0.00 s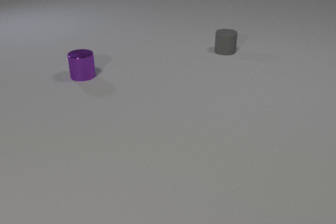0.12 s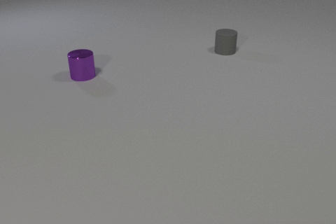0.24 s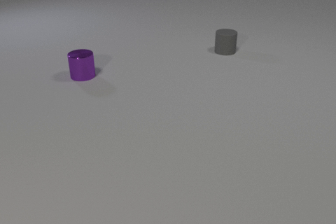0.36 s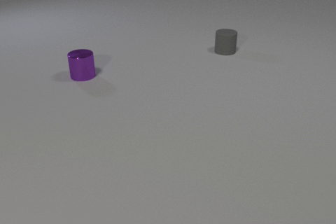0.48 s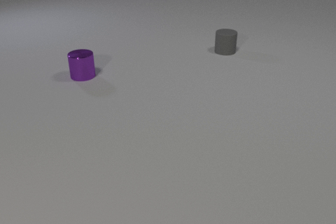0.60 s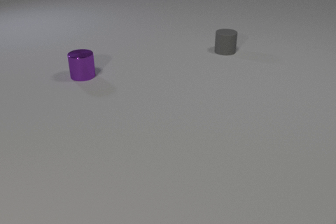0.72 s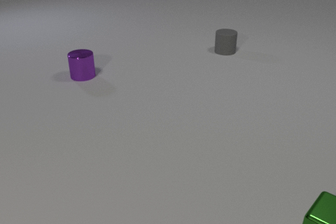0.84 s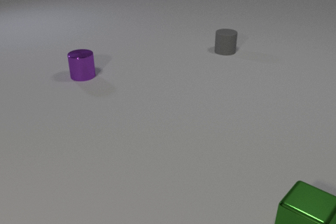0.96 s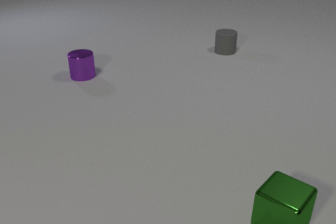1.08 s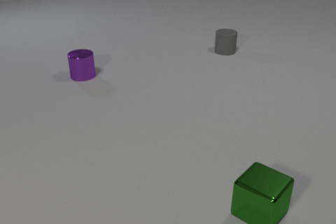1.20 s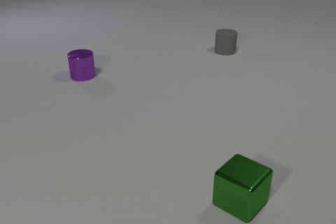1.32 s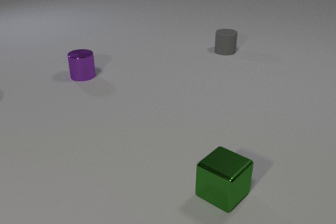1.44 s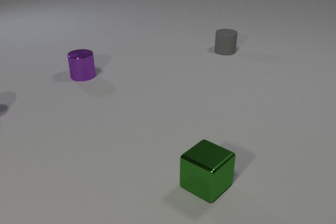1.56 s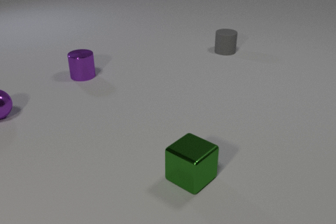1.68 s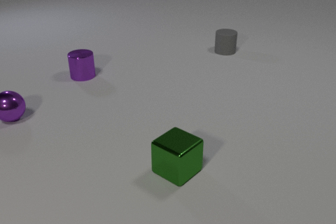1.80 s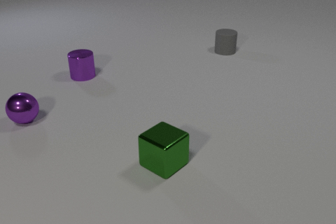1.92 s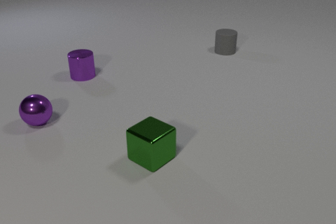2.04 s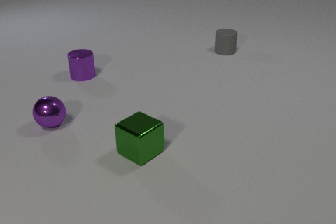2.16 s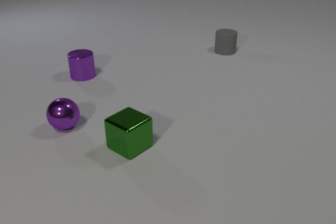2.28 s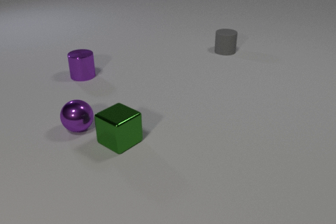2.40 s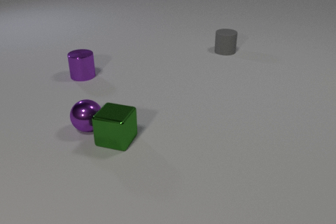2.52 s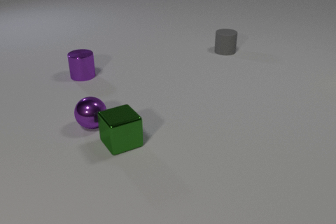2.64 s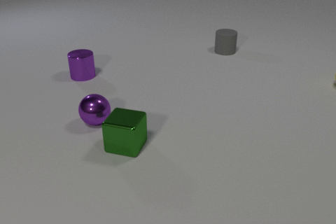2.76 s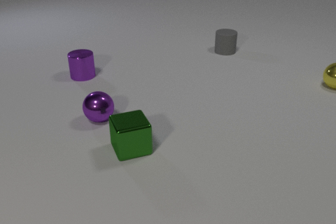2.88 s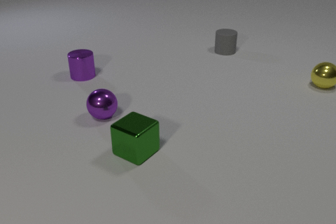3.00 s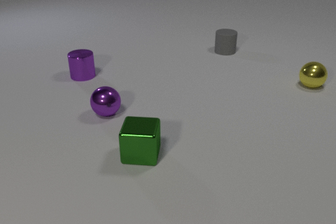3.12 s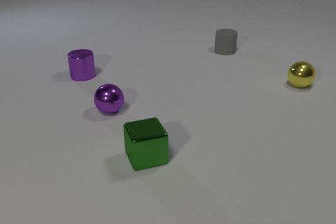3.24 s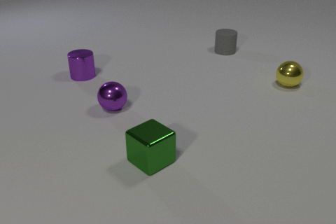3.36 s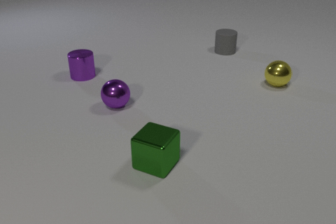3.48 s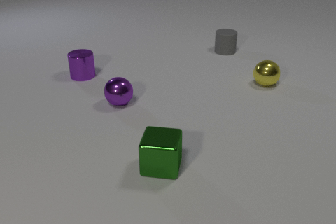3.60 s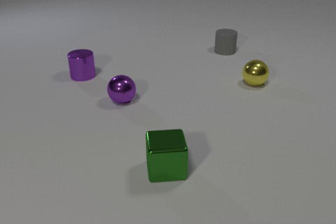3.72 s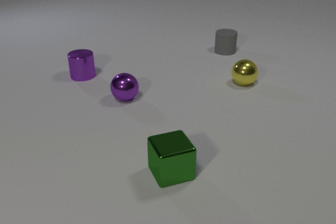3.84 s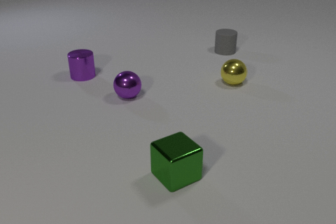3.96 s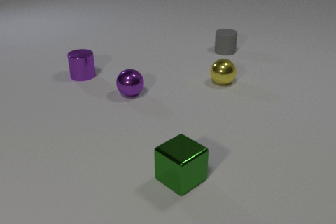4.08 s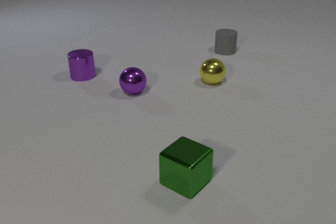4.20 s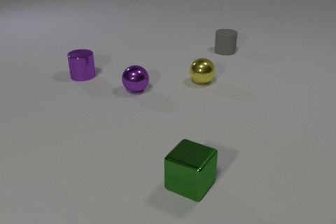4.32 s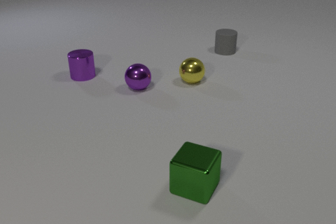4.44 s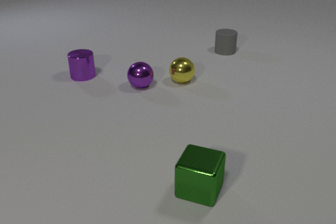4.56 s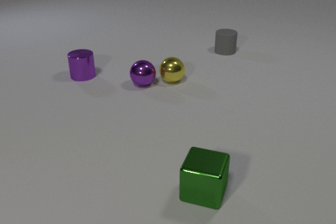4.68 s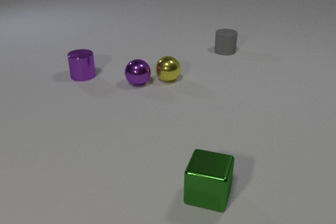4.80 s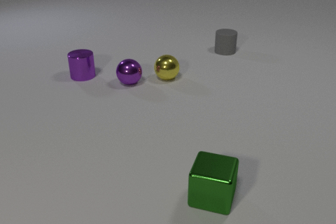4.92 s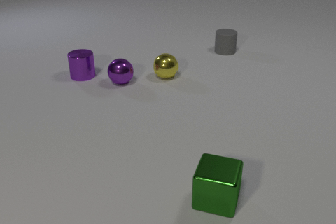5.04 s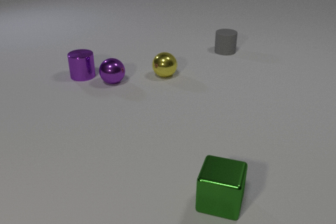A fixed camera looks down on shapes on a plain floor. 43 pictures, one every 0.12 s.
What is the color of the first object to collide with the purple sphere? green.
Are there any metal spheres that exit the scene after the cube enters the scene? no.
How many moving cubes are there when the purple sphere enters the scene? 1.
0.00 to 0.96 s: The green metal cube comes in at the bottom edge, slides to the left.
0.96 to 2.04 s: The green metal cube slides to the left and away from the camera. The purple metal sphere comes in at the left edge, rolls to the right and toward the camera.
2.04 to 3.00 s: The green metal cube moves, and ends about where it began. The purple metal sphere rolls to the right. The yellow metal sphere comes in at the right edge, rolls to the left. The green metal cube and the purple metal sphere collide.
3.00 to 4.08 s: The green metal cube slides to the right and toward the camera. The purple metal sphere rolls away from the camera and to the right. The yellow metal sphere rolls to the left.
4.08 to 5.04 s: The green metal cube slides to the right and toward the camera. The purple metal sphere rolls away from the camera and to the left. The yellow metal sphere rolls to the left. The purple metal sphere and the yellow metal sphere collide.
